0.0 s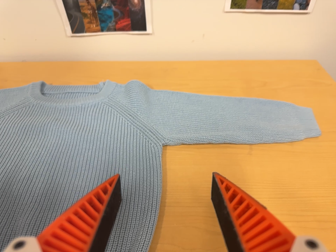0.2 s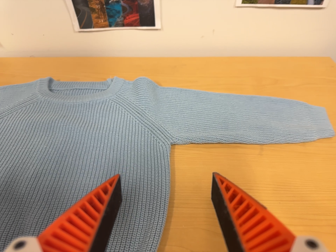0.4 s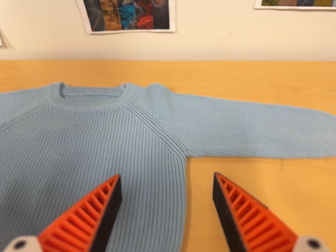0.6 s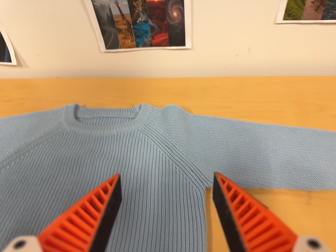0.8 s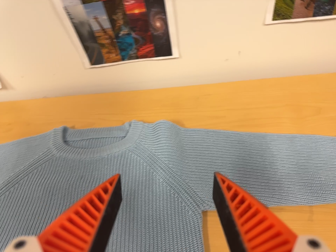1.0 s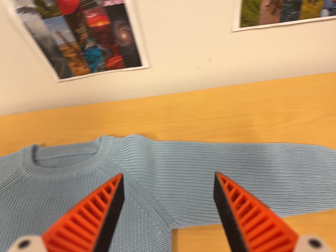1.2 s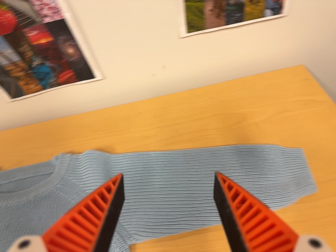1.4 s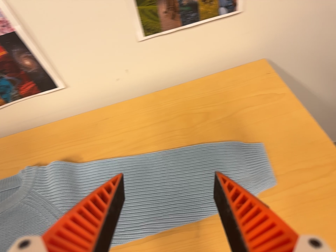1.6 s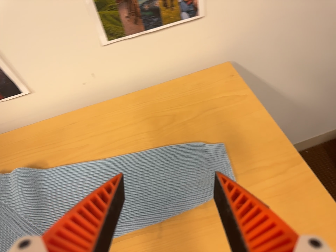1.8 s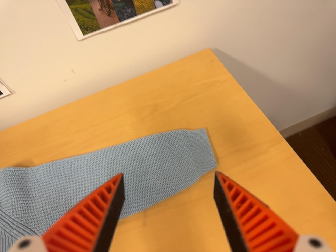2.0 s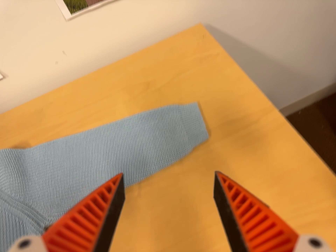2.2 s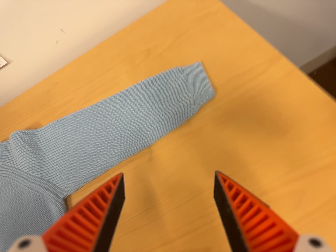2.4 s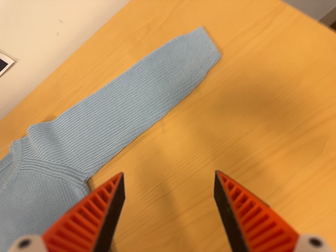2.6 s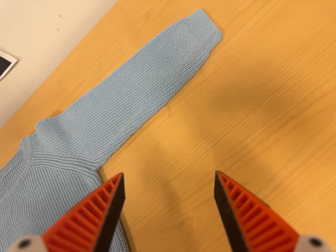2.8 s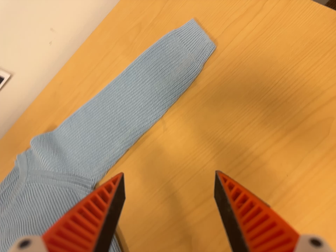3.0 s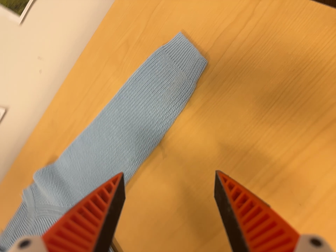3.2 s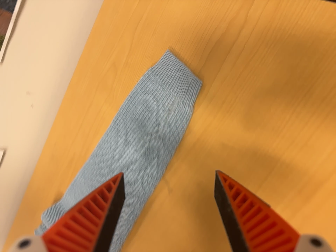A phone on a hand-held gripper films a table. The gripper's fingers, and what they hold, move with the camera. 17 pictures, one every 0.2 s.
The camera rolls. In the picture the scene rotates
counterclockwise.
0.0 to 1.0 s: The camera travels toward the top of its view and forward, about 18 cm, so close, fixed things drift downward.
1.0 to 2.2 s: The camera travels to its right, about 22 cm, so close, fixed things drift to the left. Its aim tips toward the bottom of its view by about 10 degrees, and the scene shifts upward. It rolls about its line of sight by about 25 degrees, and the scene rotates counterclockwise.
2.2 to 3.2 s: The camera pans to its left by about 10 degrees. It travels toward the top of its view, forward and to its right, about 12 cm. It rolls about its line of sight by about 30 degrees, and the scene rotates counterclockwise.
The film runs forward here.
